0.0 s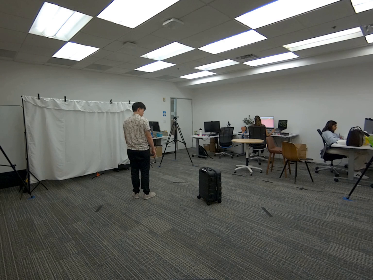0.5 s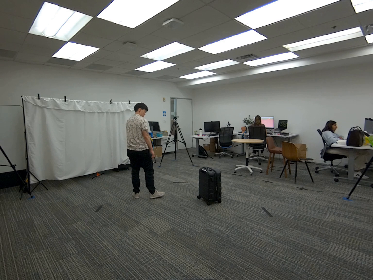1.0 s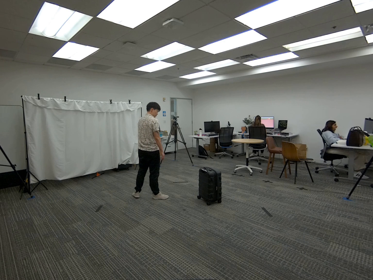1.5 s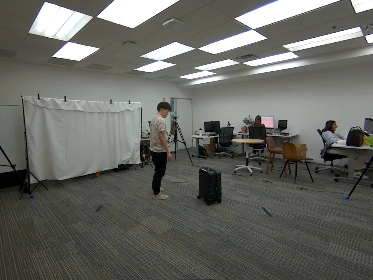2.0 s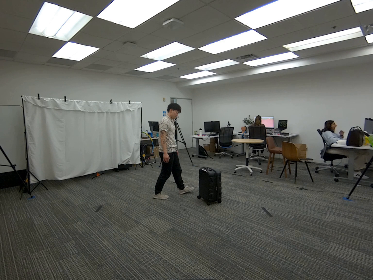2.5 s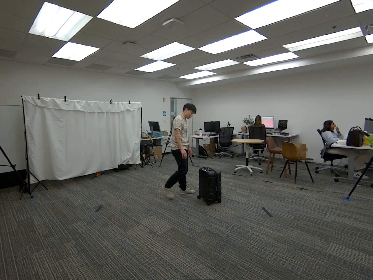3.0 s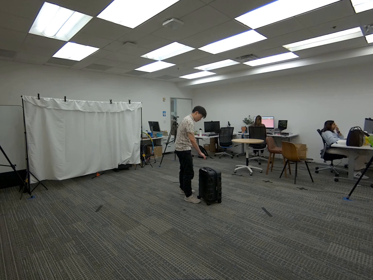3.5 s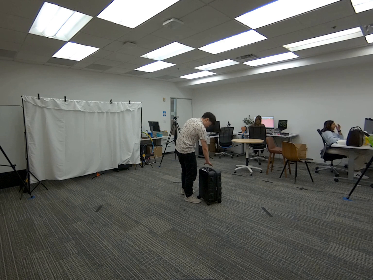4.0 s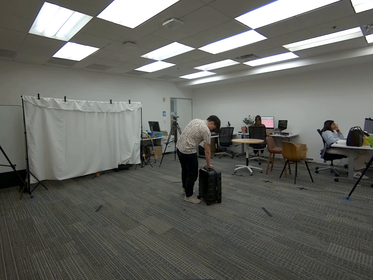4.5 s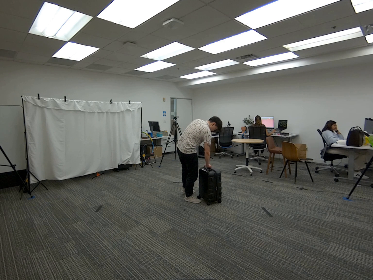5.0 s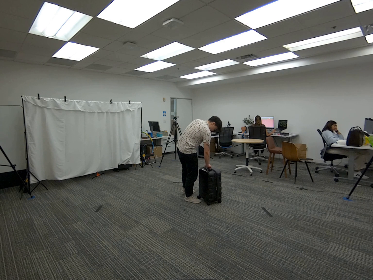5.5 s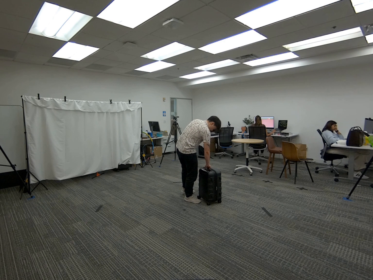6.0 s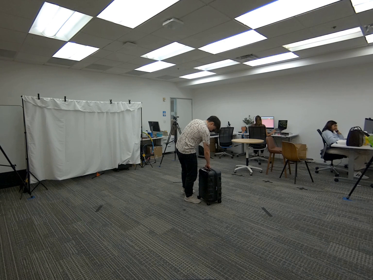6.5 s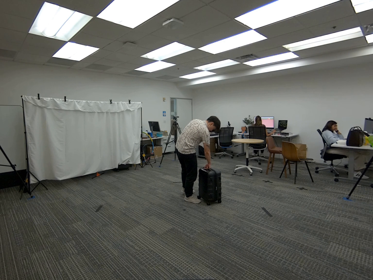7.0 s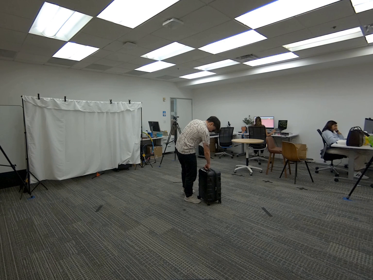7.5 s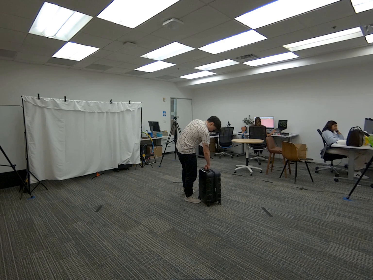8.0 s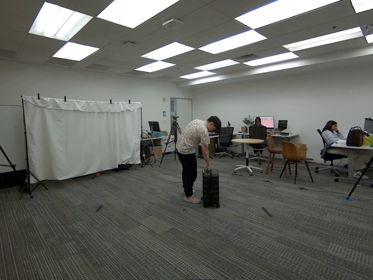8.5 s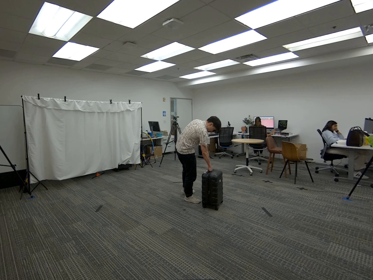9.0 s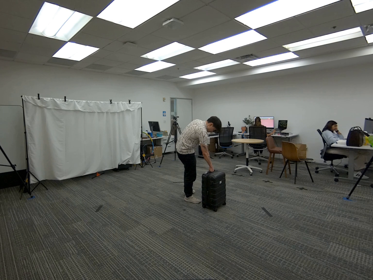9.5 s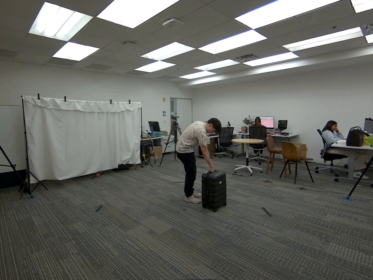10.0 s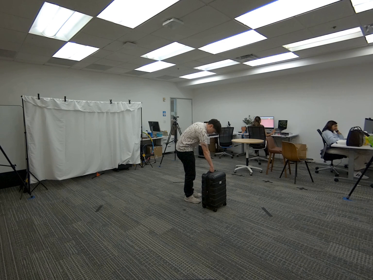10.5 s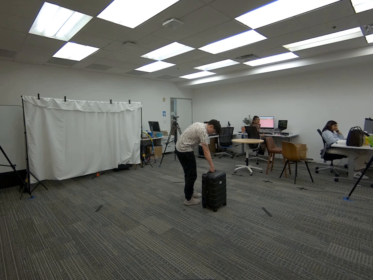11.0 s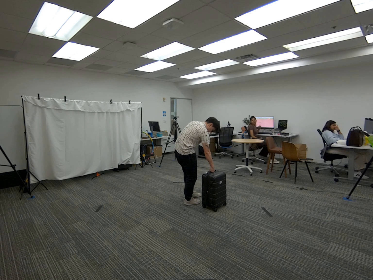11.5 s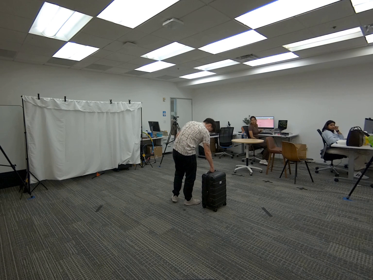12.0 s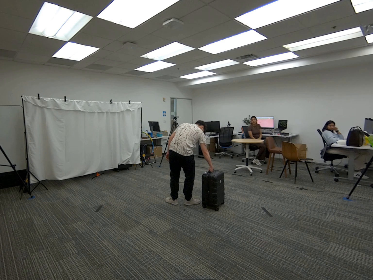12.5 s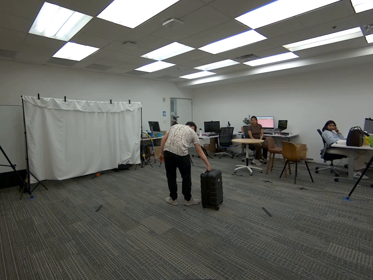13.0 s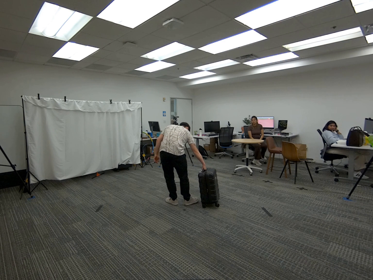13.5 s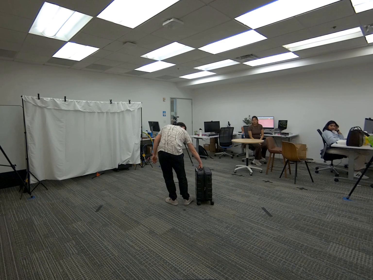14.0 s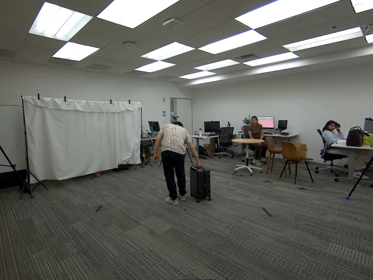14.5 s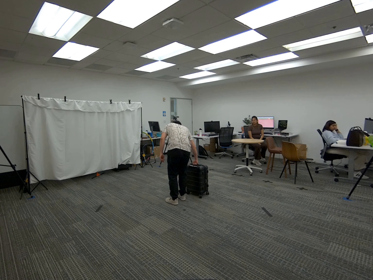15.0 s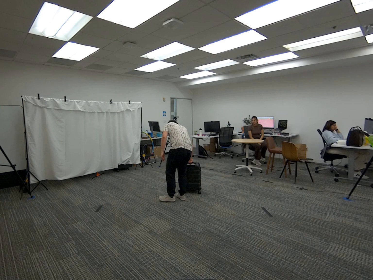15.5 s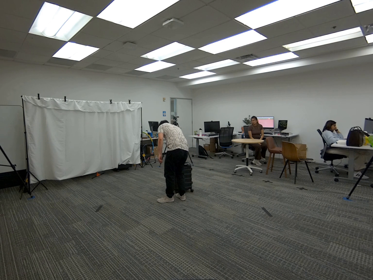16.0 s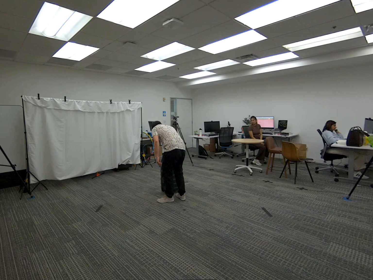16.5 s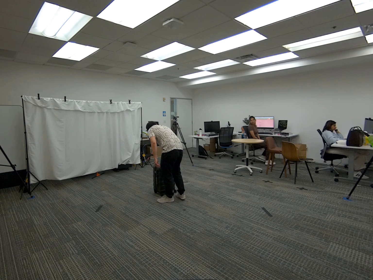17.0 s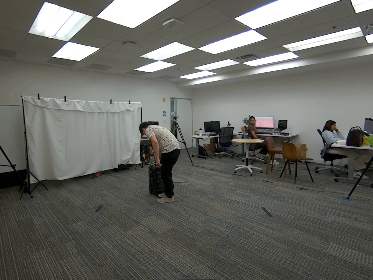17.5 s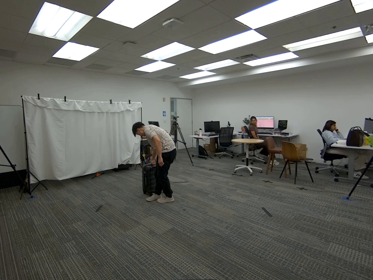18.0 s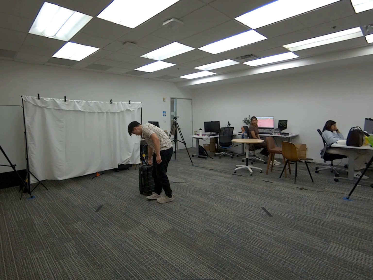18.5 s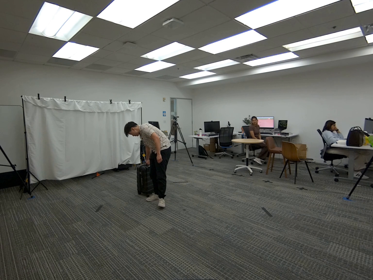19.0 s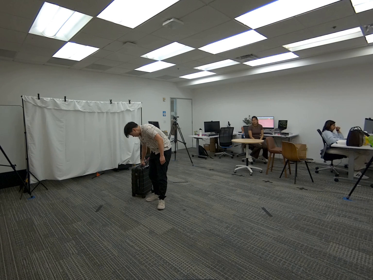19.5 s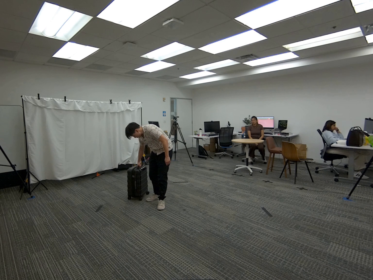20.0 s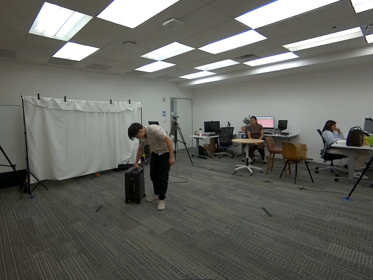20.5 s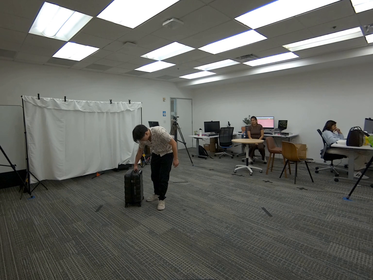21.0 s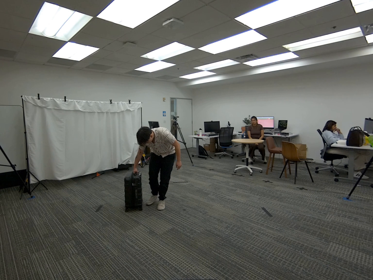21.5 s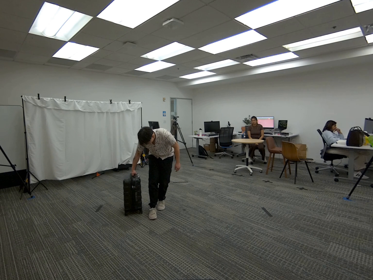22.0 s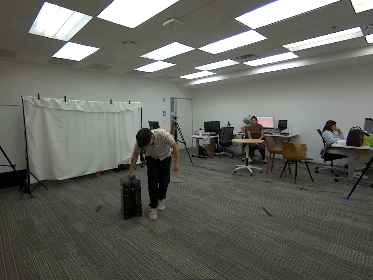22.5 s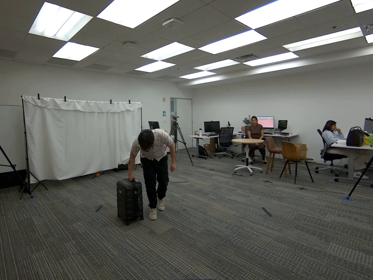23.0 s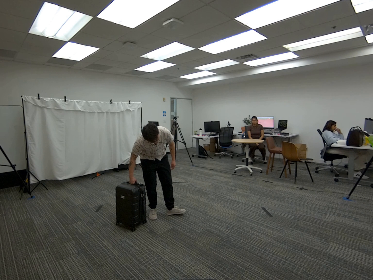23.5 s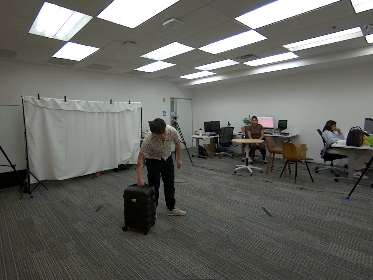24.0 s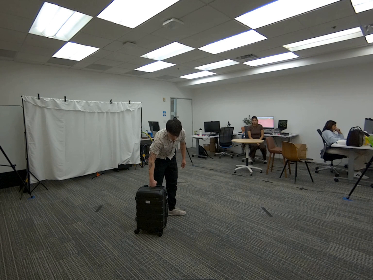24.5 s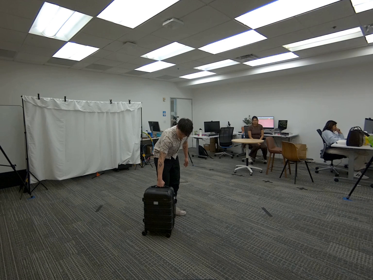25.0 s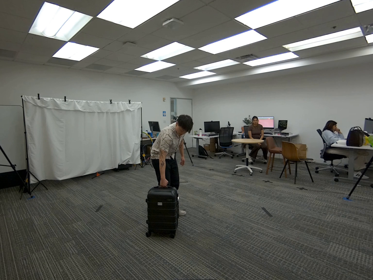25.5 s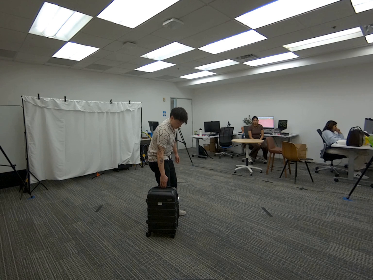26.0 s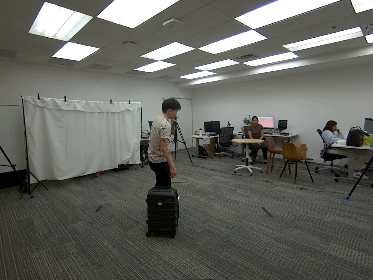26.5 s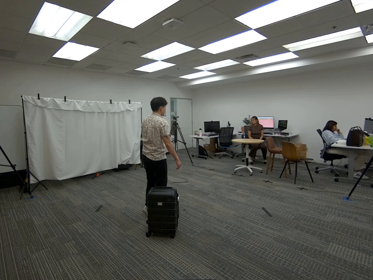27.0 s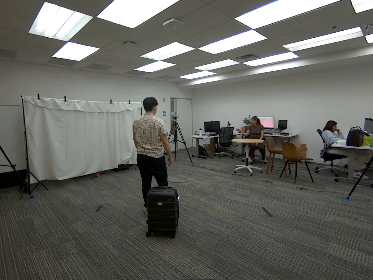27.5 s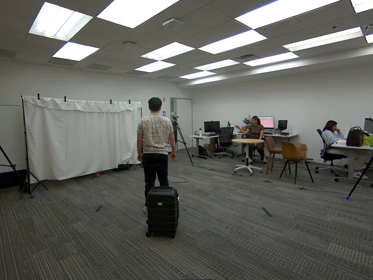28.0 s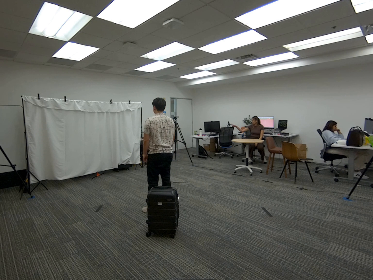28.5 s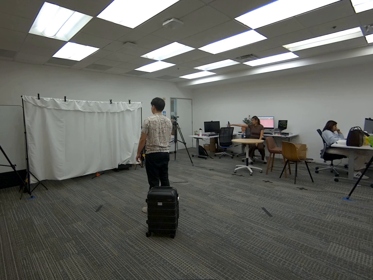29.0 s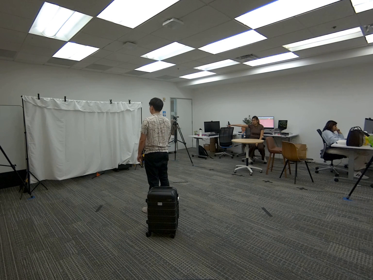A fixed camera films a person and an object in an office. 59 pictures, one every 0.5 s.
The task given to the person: Walk over to the luggage within the bounding area and using your right hand grasp the luggage and roll within the bounding area. Step away when complete.
